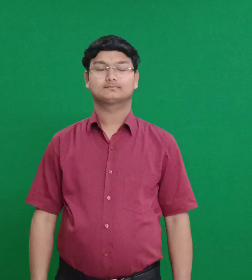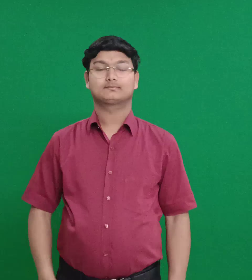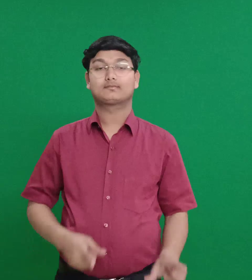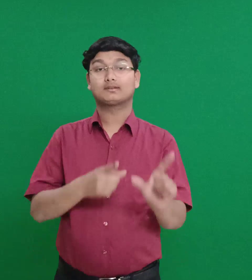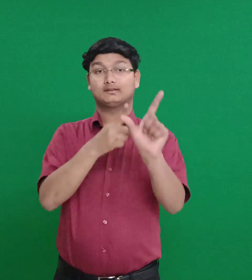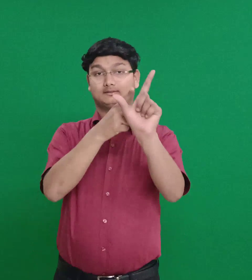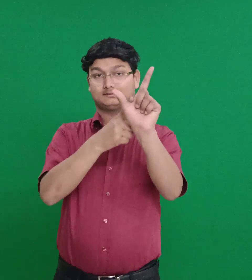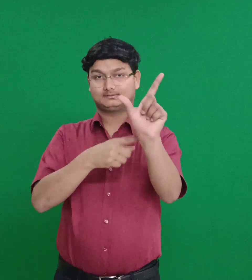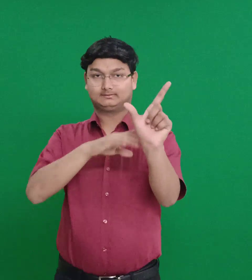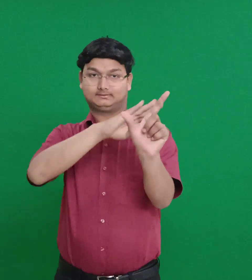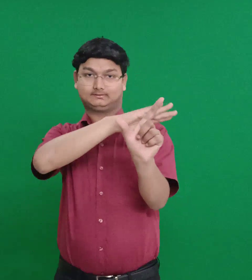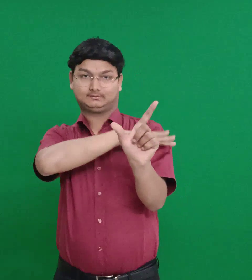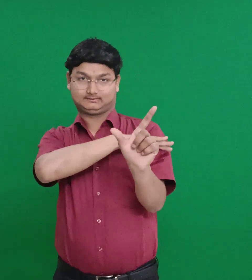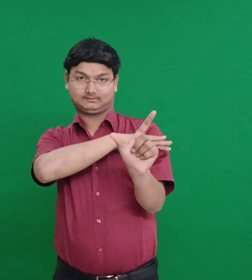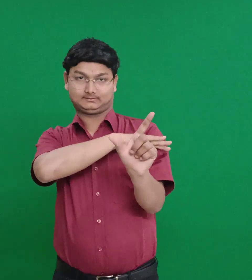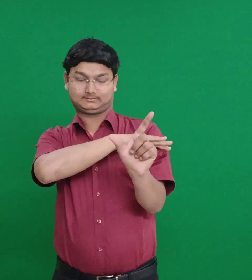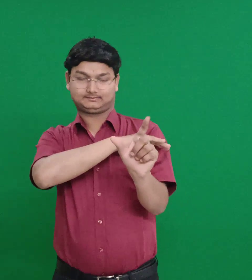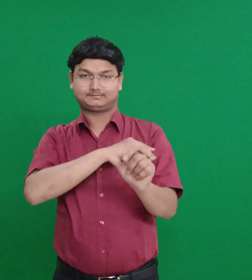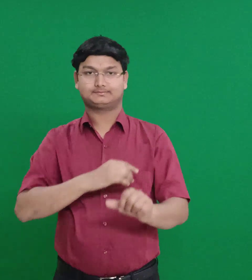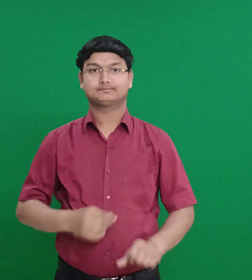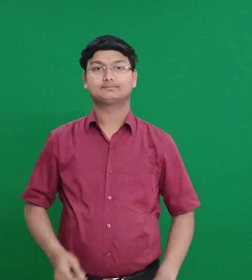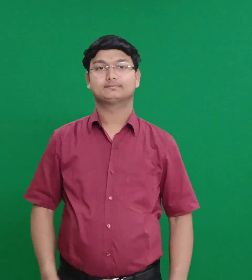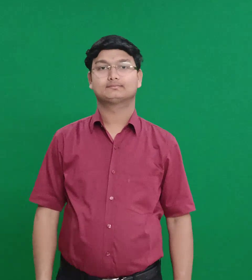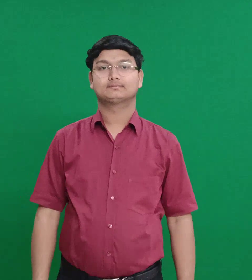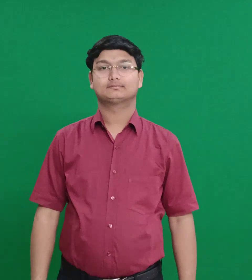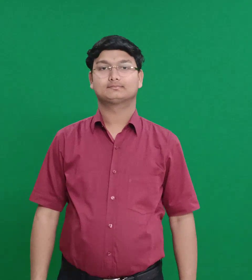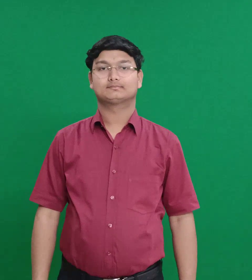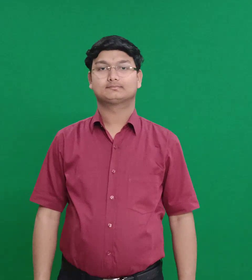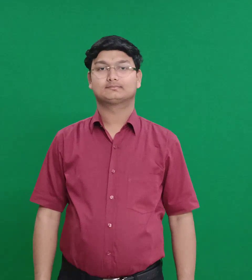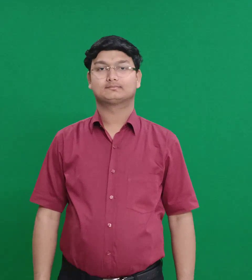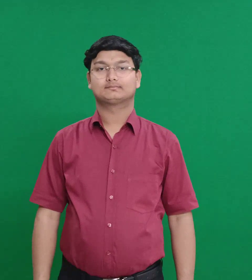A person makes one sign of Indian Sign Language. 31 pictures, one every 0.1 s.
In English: ahijah
